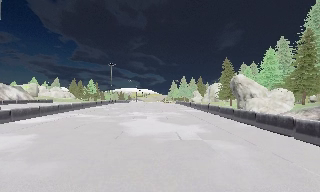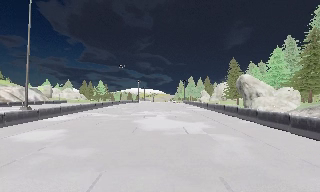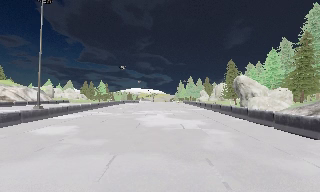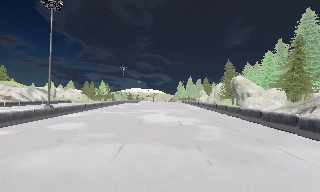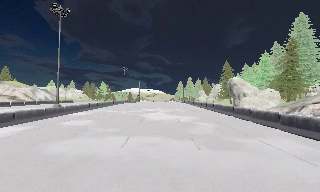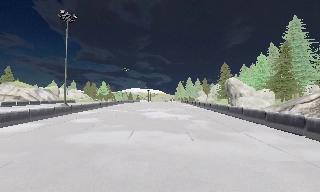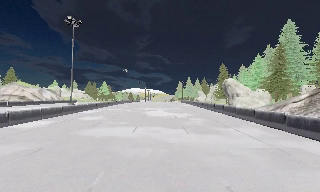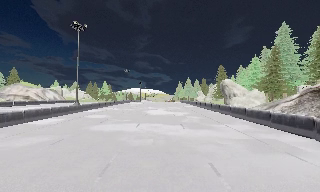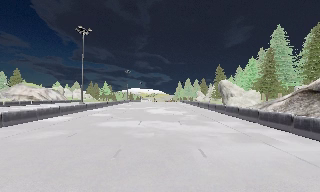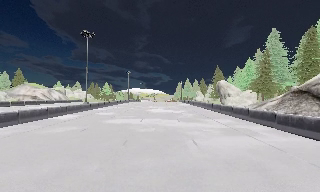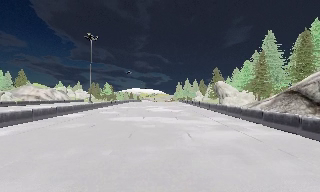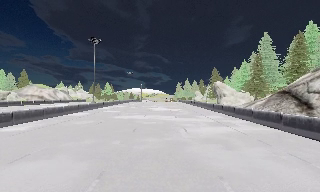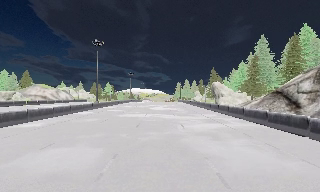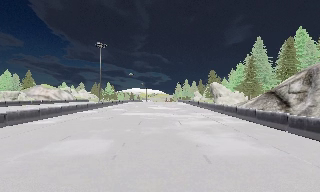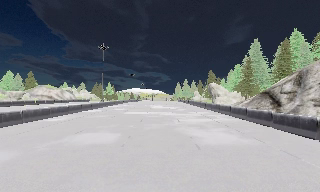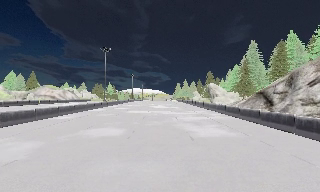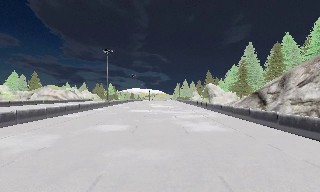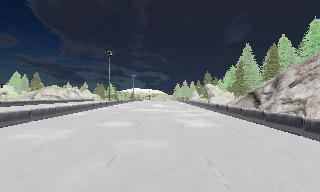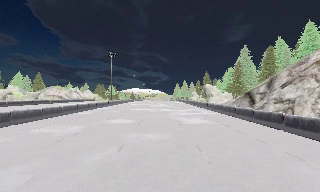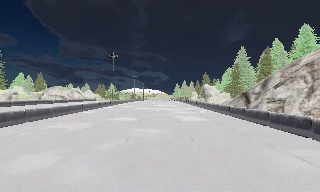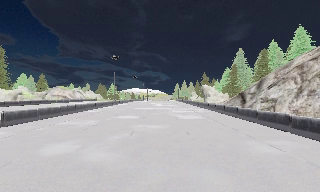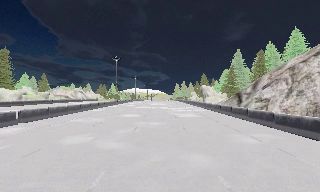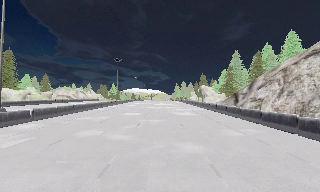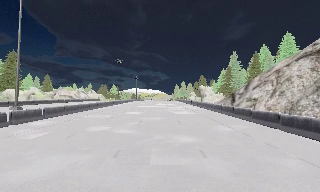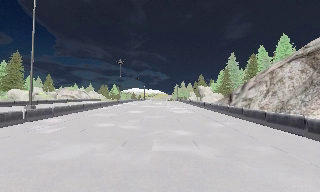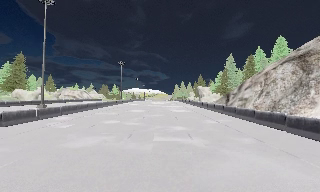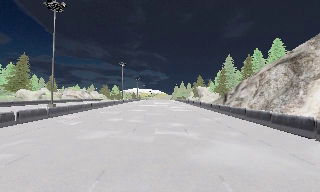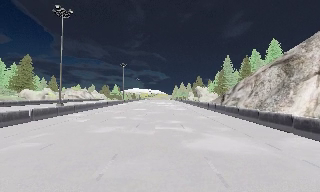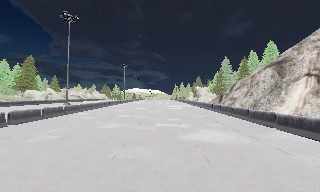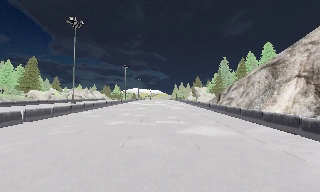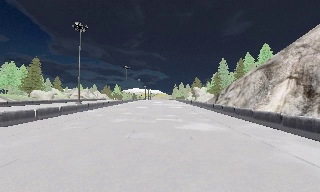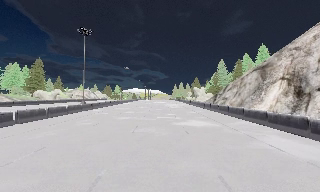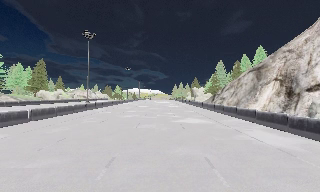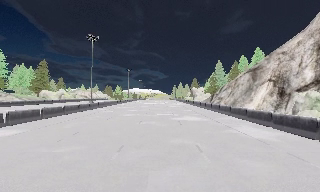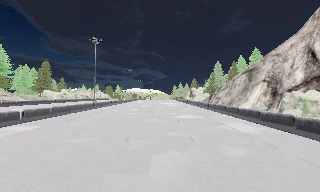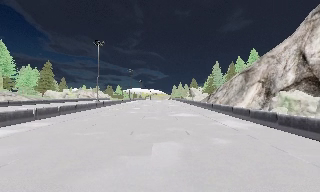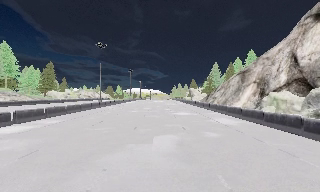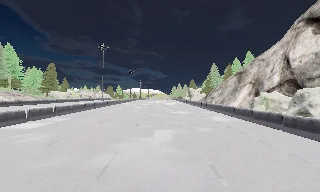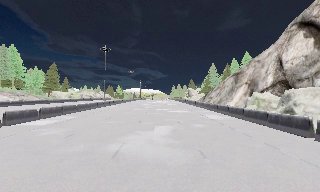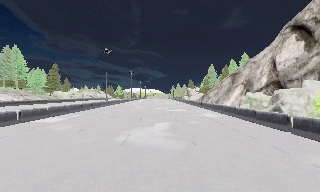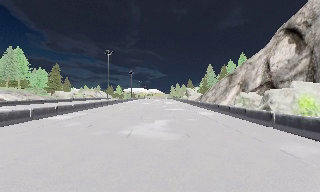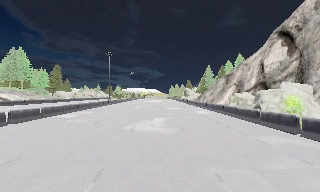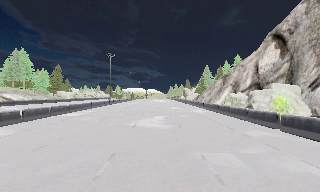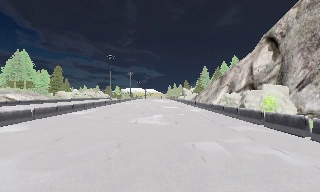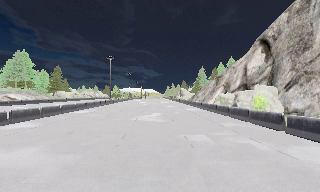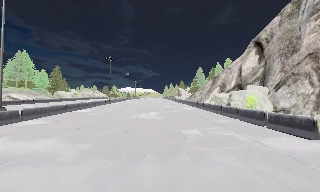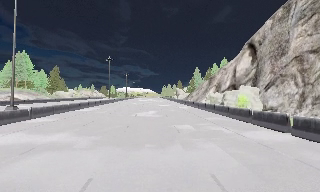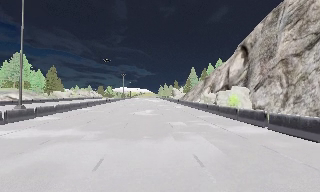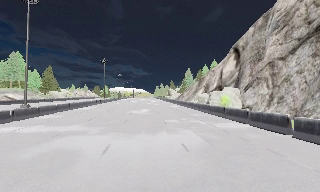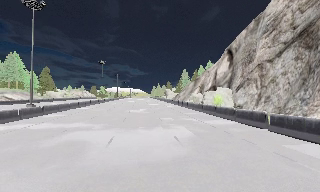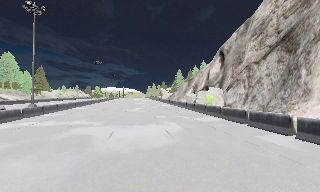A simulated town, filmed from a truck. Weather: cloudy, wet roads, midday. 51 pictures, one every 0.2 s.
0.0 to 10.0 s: The camera travels backward, about 75 m, so what stands in front gets smaller.
The film runs backward here.
